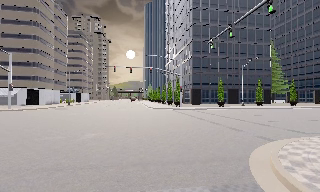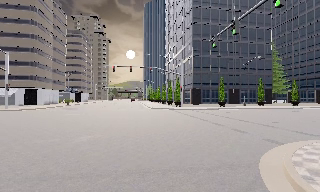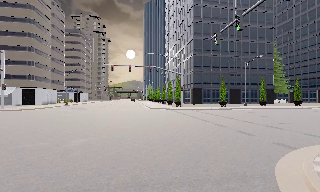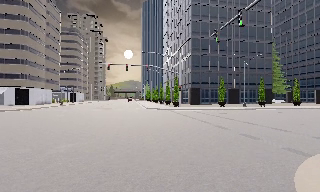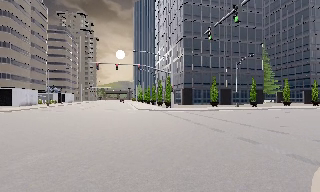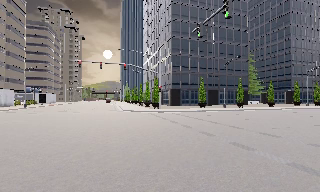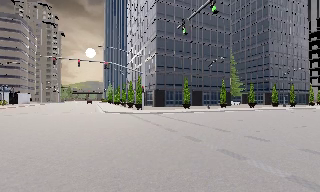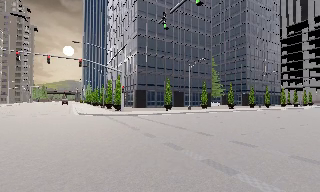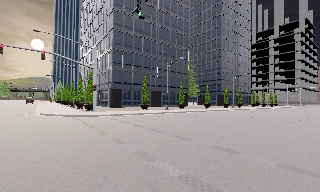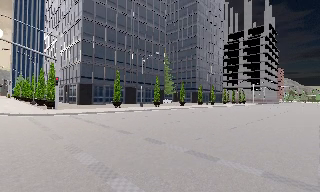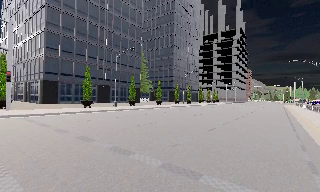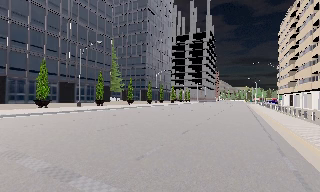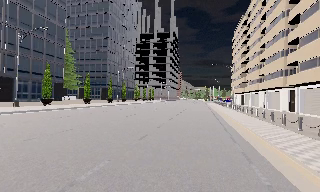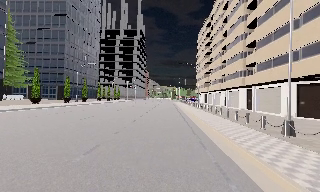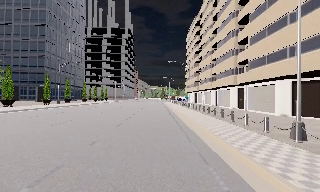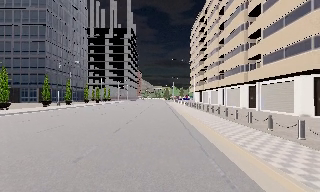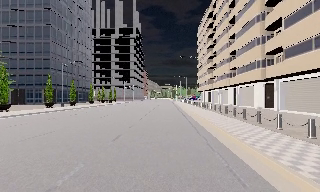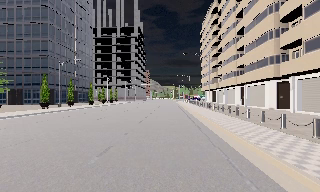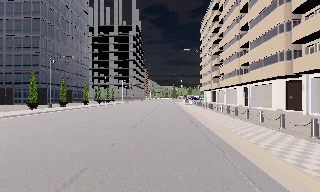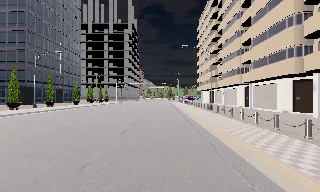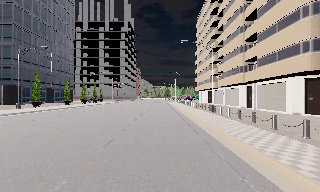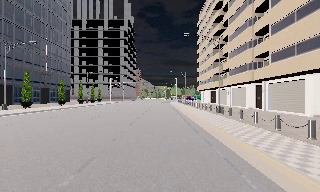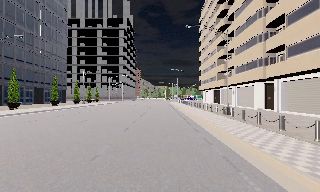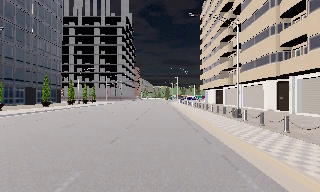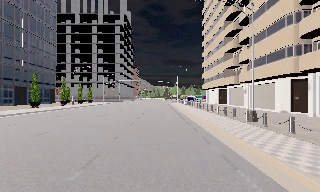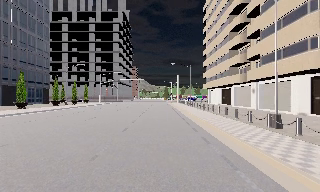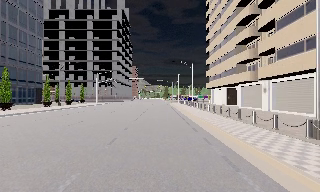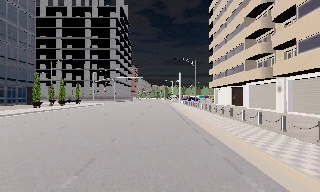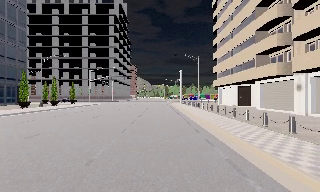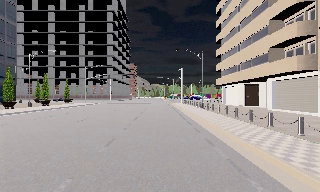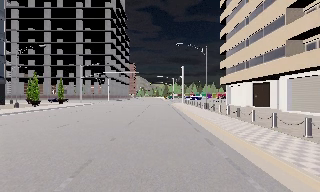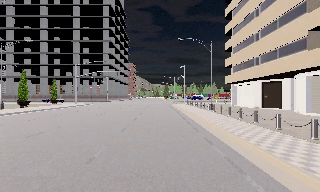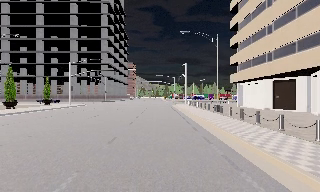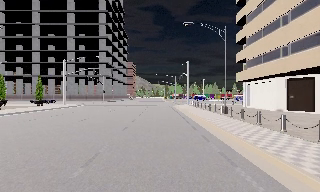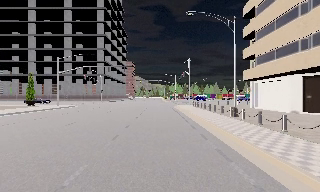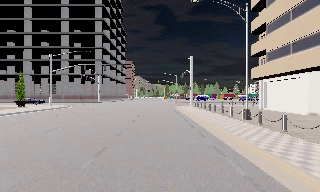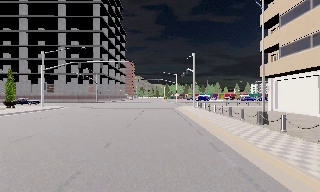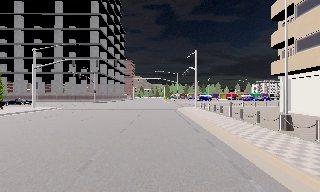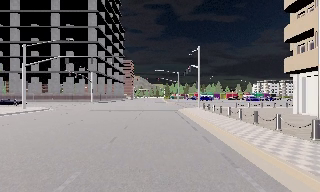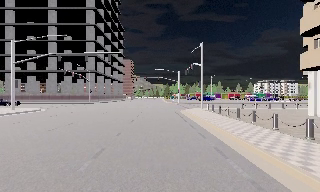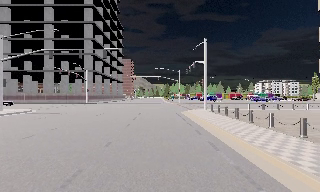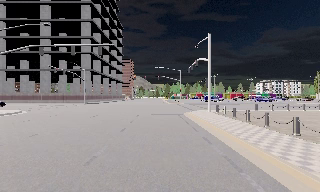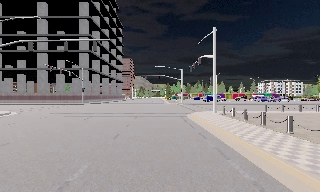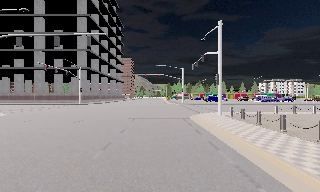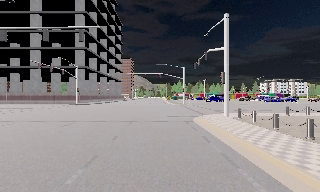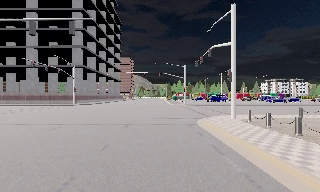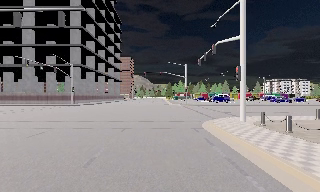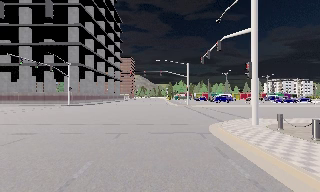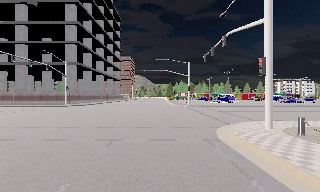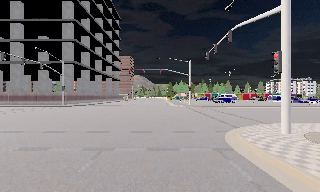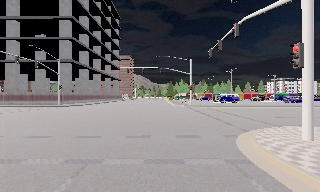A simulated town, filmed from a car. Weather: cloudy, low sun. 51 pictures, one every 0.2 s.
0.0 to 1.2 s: The camera pans to its right, which is clockwise from overhead, by about 15 degrees. It travels forward, about 4 m, so what stands in front looms larger. It gains speed.
1.2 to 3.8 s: The camera pans to its right, which is clockwise from overhead, by about 65 degrees. It travels forward, about 17 m.
3.8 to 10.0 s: The camera travels forward, about 50 m, so what stands in front looms larger. It loses speed.
The film runs forward here.
